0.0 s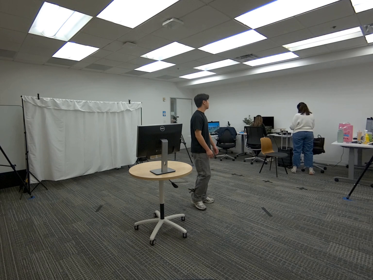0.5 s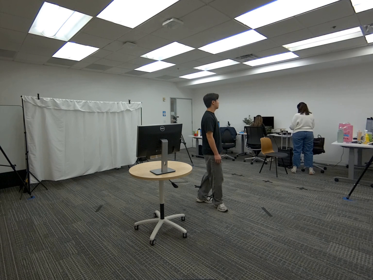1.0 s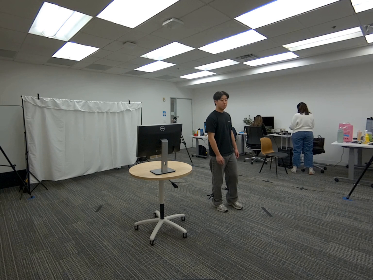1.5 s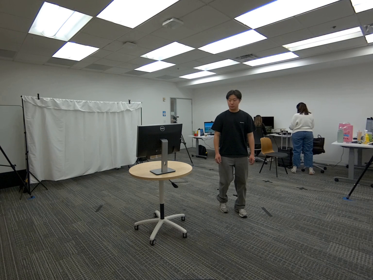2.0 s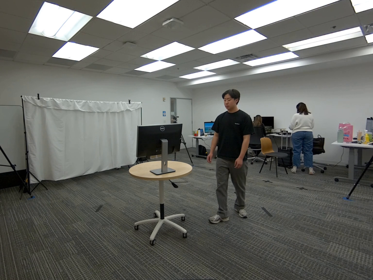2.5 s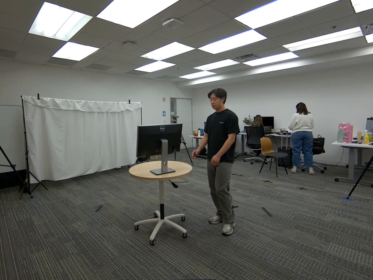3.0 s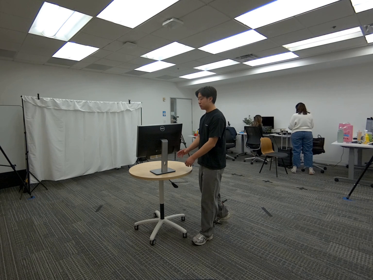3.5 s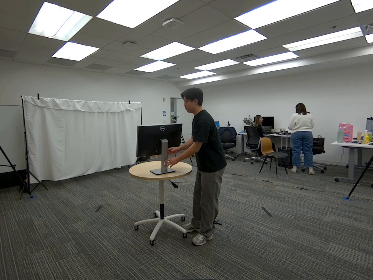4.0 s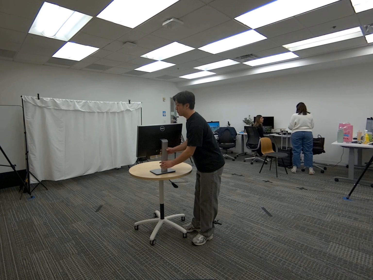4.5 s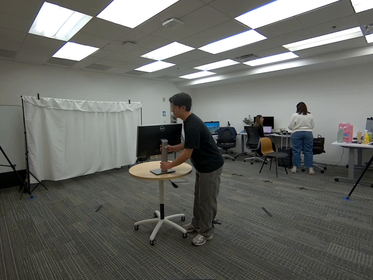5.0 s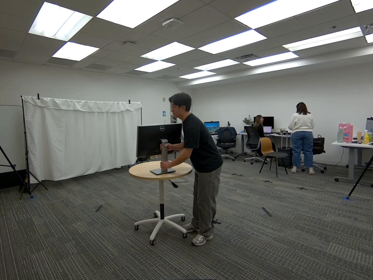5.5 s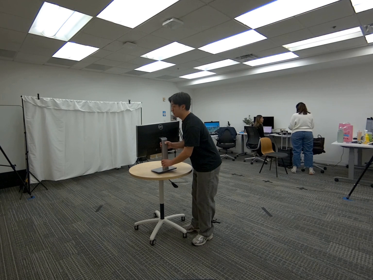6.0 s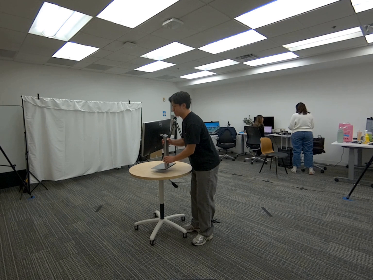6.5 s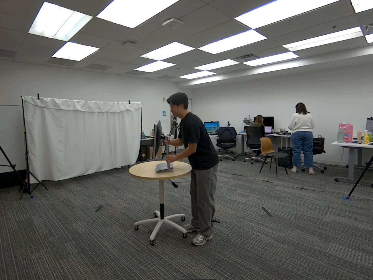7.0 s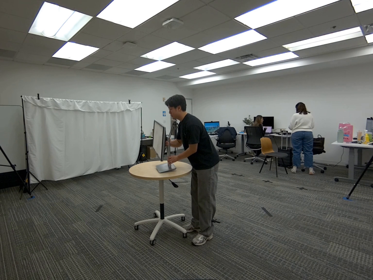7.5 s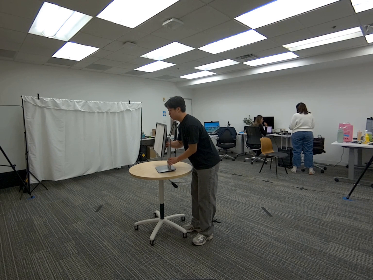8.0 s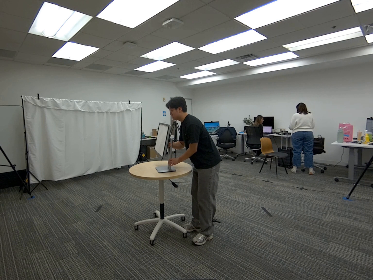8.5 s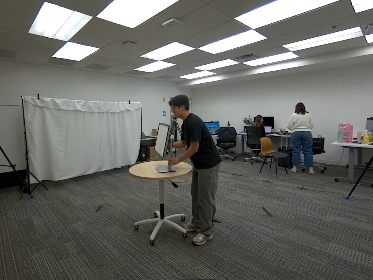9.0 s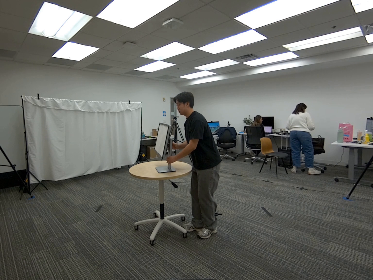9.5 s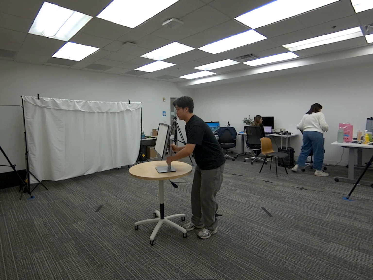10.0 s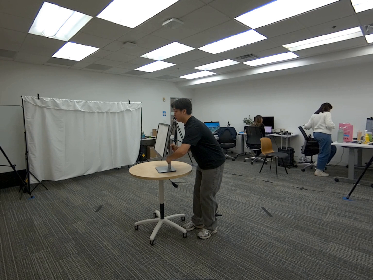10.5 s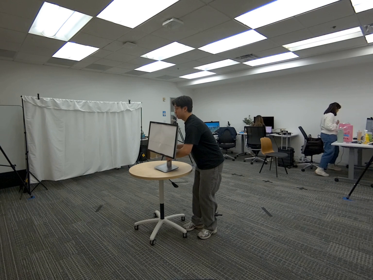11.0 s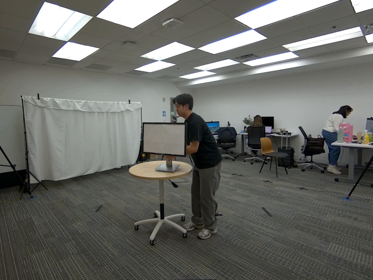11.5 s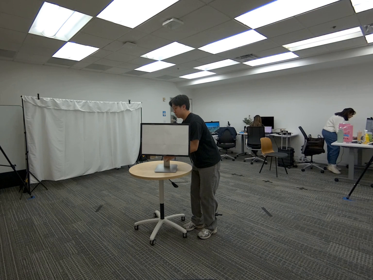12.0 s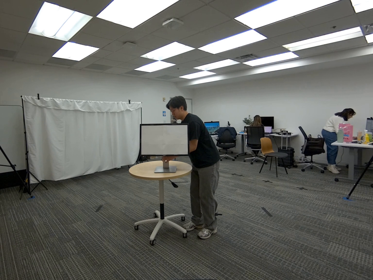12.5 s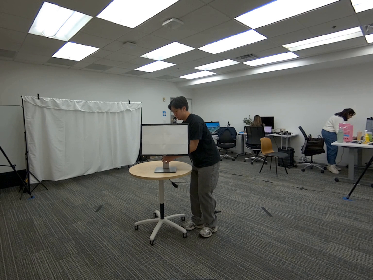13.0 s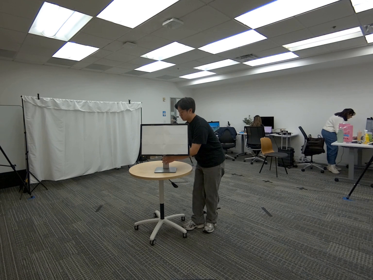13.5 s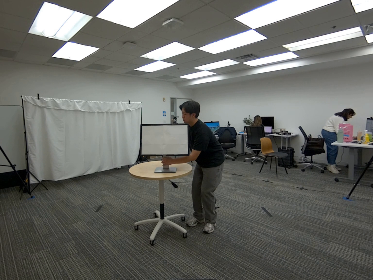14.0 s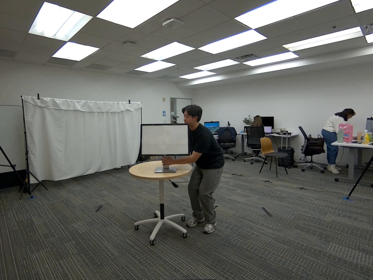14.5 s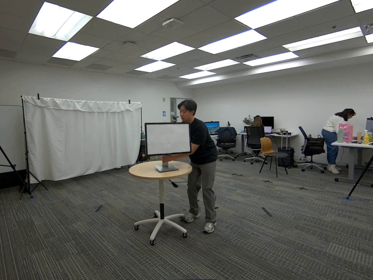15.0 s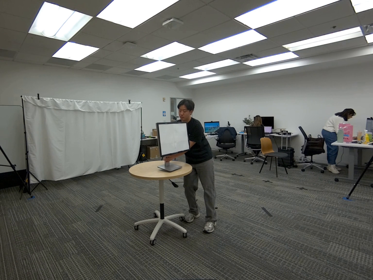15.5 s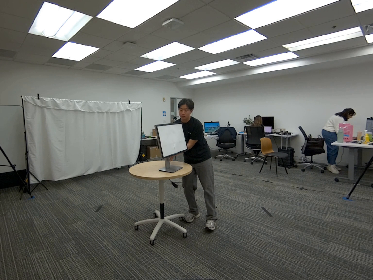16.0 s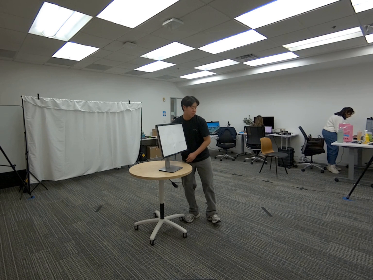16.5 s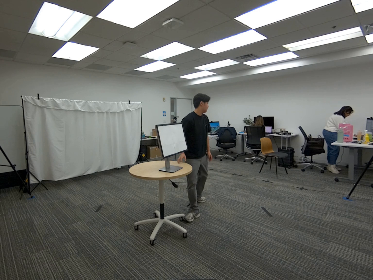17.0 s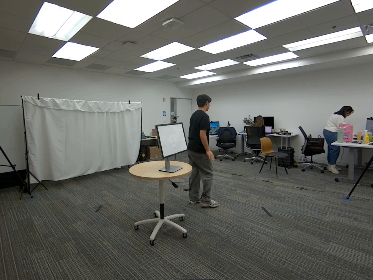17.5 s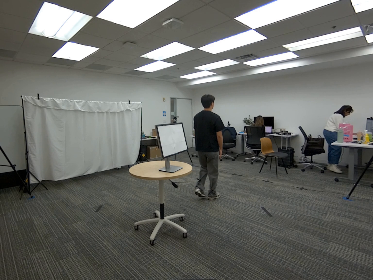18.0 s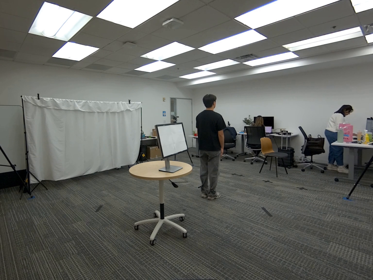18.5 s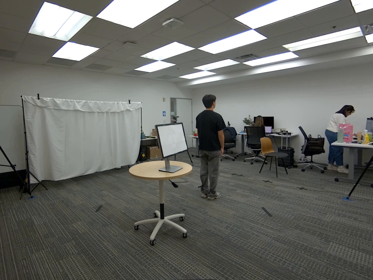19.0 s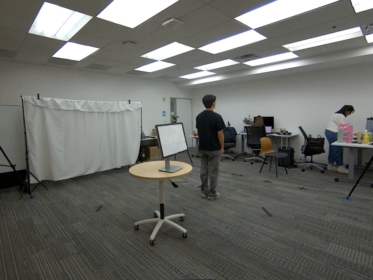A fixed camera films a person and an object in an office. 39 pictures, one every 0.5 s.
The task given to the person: Walk over to the monitor on the round table. Using only the base of the monitor, rotate and reposition the monitor around the surface of the table without touching or moving the screen itself. When finished, leave the monitor resting on top of the table.
